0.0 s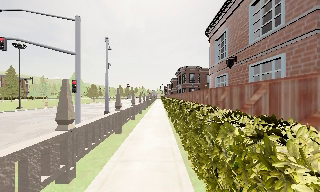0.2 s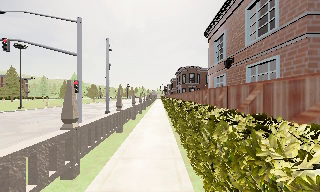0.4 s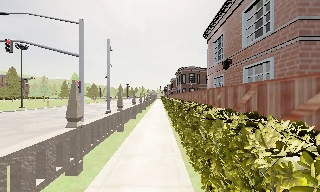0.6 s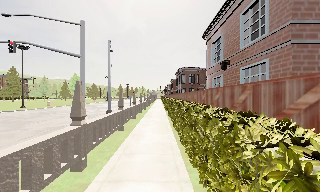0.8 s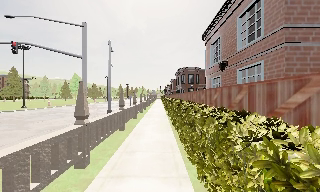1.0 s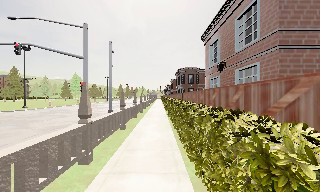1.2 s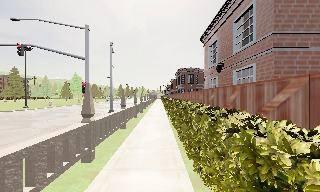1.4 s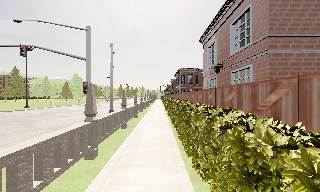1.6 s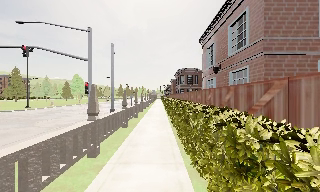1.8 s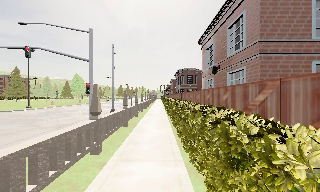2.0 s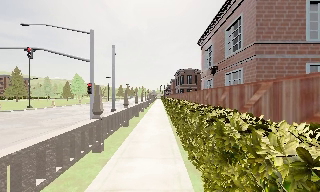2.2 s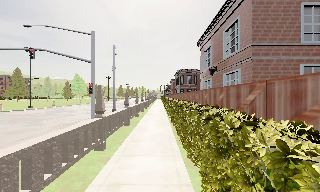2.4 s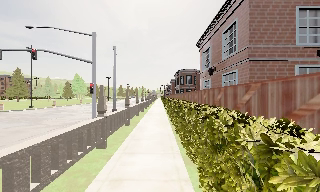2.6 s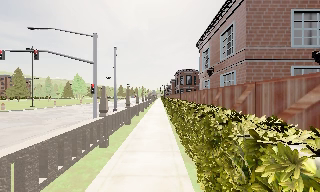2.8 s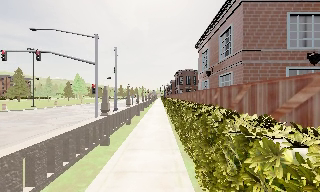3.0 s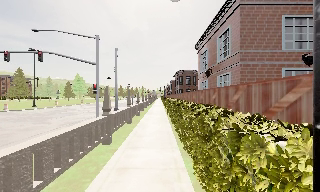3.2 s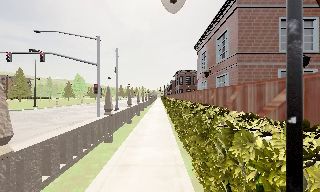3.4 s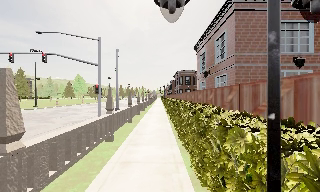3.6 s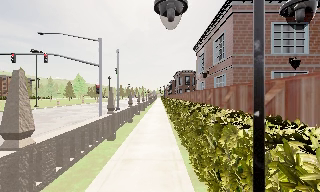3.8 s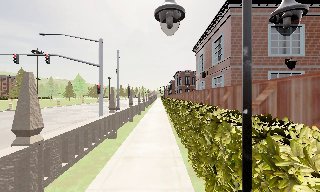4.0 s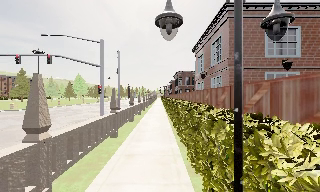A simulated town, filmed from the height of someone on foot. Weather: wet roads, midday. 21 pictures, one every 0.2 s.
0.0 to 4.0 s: The camera travels backward, about 4.5 m, so what stands in front gets smaller.
The film runs backward here.
